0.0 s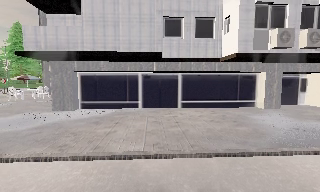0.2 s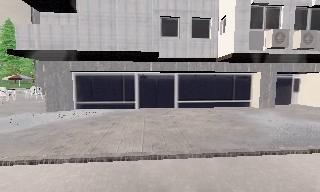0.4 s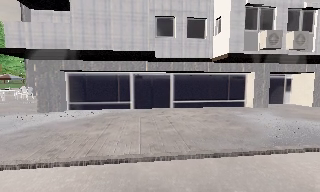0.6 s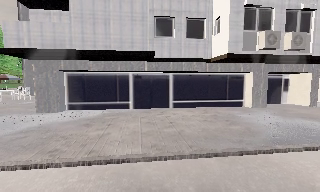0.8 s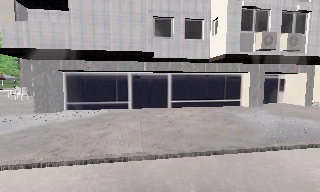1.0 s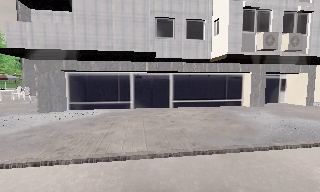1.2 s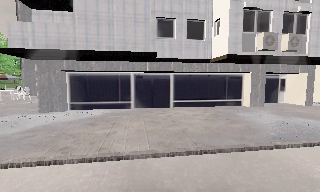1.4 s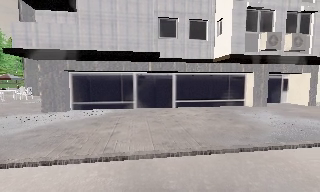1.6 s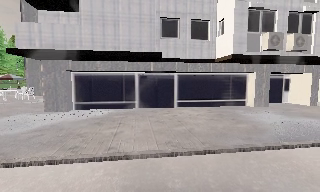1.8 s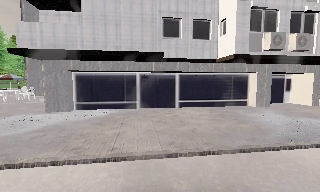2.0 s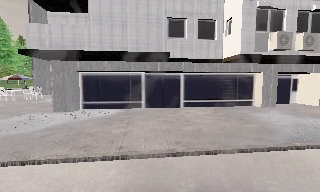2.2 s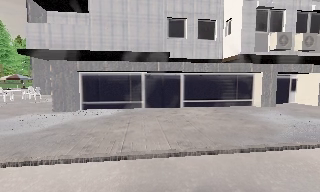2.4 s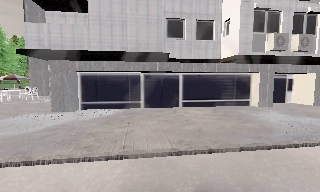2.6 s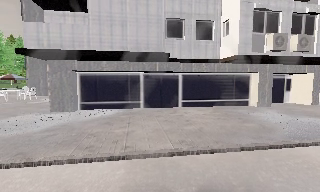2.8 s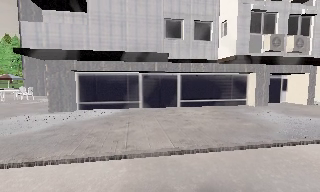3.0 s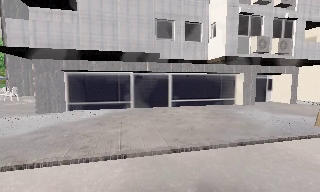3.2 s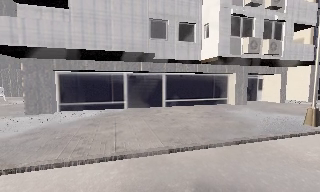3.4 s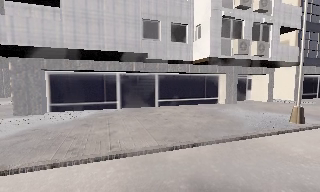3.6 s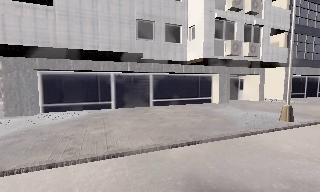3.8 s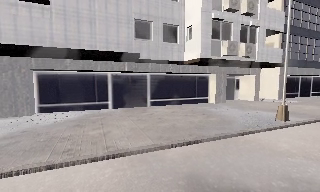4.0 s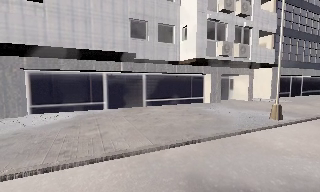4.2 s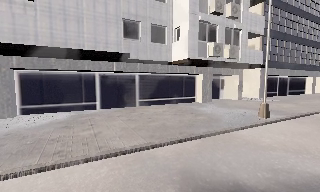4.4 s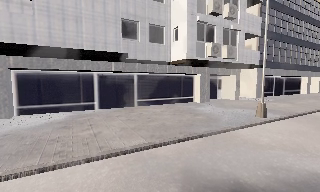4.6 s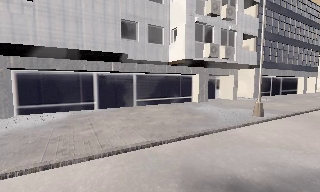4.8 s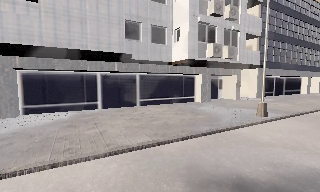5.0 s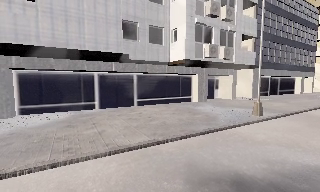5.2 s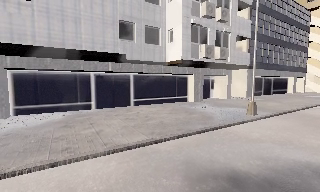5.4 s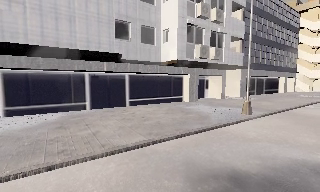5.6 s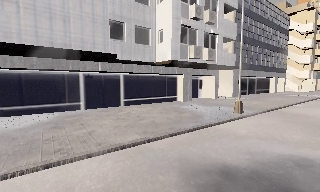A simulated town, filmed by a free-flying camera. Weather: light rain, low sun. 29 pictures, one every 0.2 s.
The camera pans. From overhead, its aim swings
clockwise.
0.0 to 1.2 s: The camera travels to its left, about 0.5 m.
1.2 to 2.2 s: The camera shifts only a little, or ends up much as it began.
2.2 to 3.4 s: The camera pans to its right, which is clockwise from overhead, by about 10 degrees. It travels to its left, about 0.5 m.
3.4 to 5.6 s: The camera pans to its right, which is clockwise from overhead, by about 15 degrees. It travels to its left and backward, about 1 m.
The film runs backward here.
